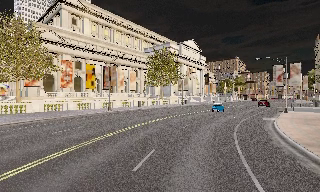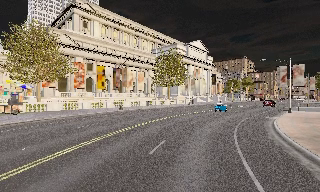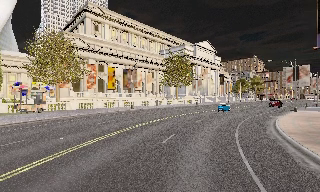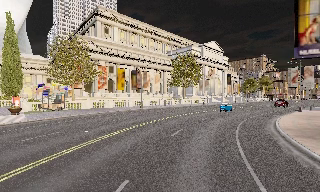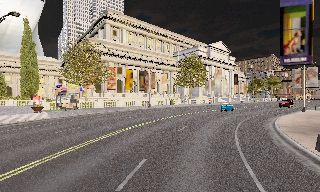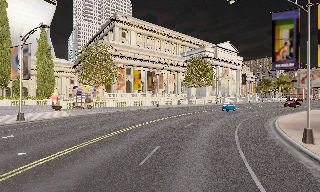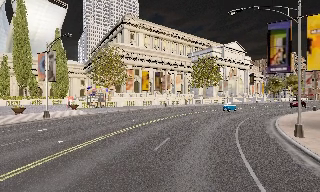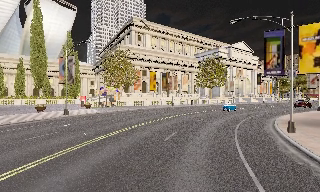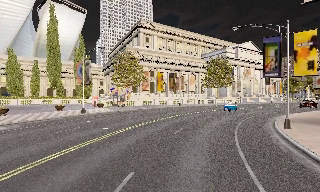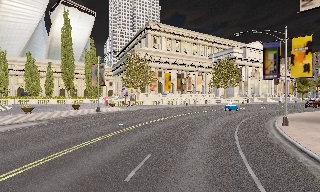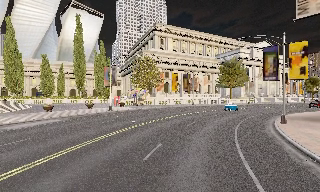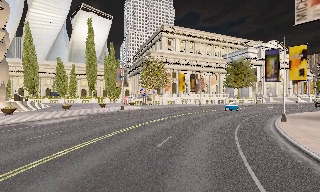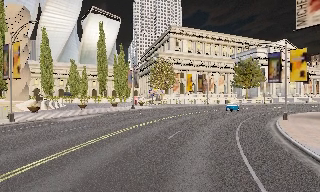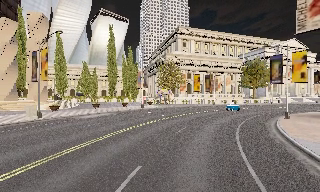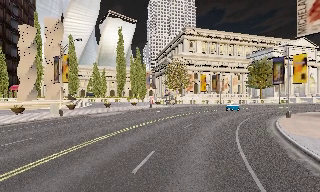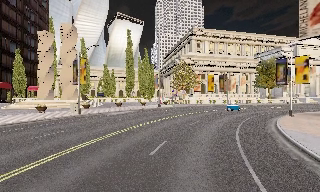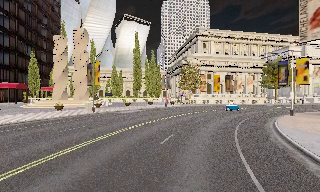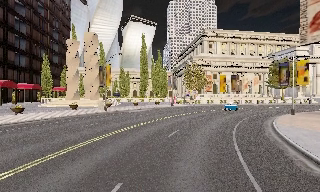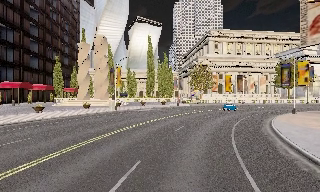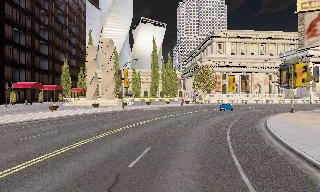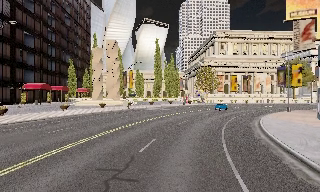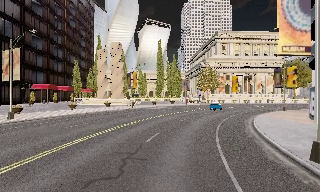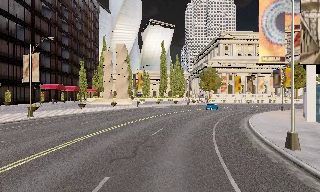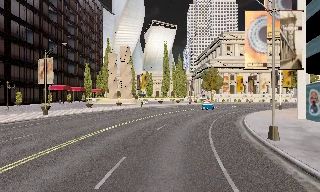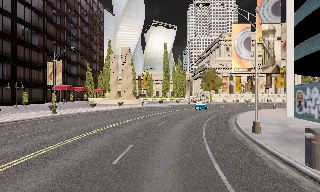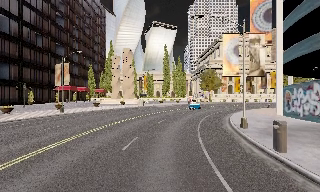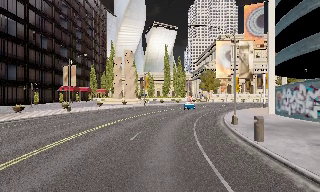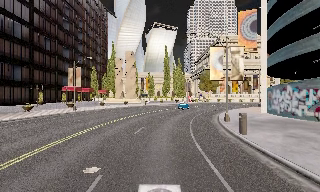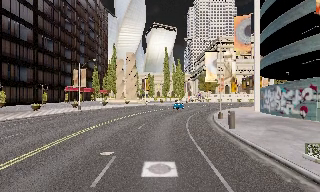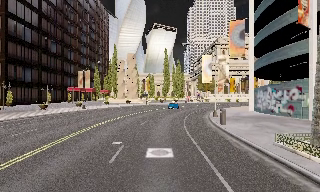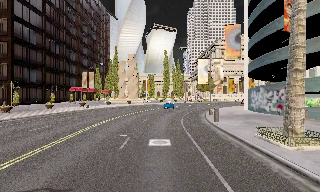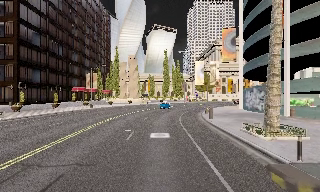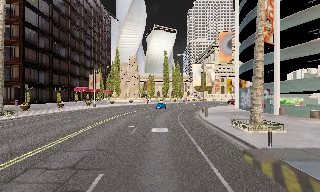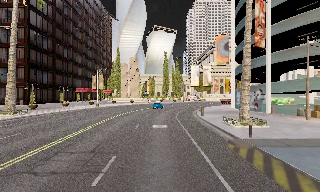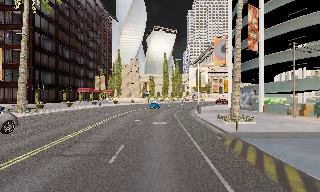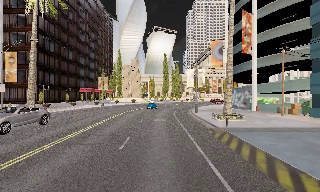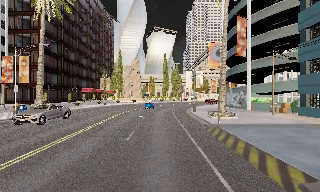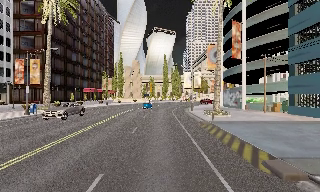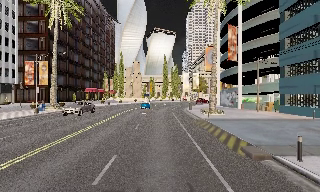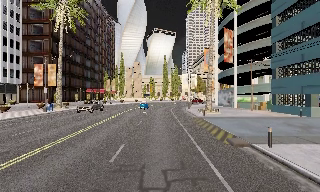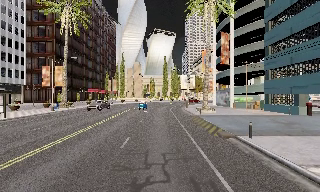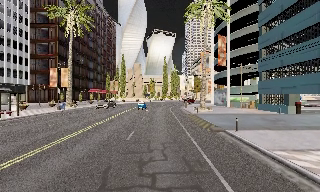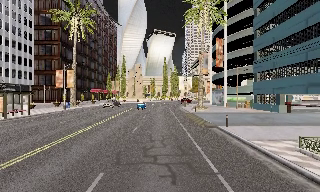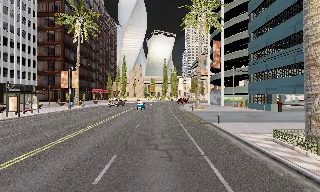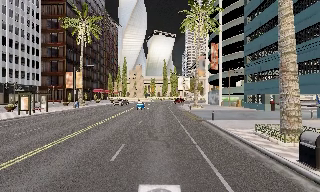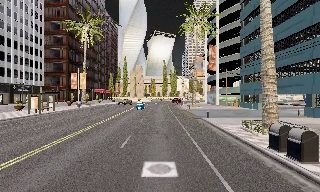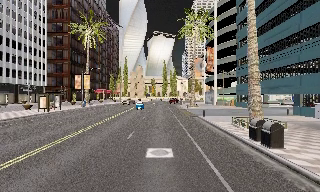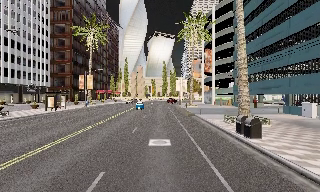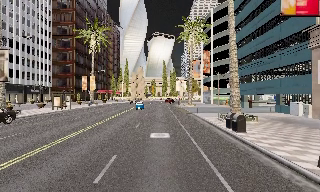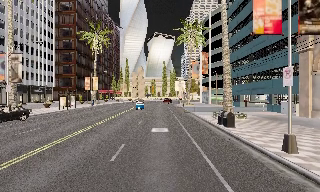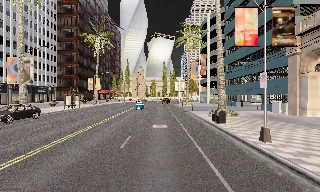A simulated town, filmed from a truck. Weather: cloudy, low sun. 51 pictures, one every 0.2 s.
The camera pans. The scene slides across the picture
to the right.
The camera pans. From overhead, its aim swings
counterclockwise.
0.0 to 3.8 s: The camera pans to its left, which is counterclockwise from overhead, by about 45 degrees. It travels backward, about 30 m.
3.8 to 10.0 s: The camera travels backward, about 45 m, so what stands in front gets smaller.
The film runs backward here.
